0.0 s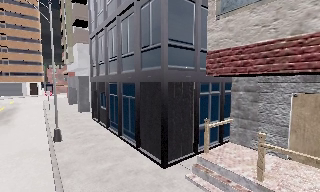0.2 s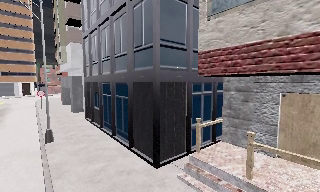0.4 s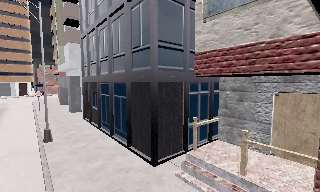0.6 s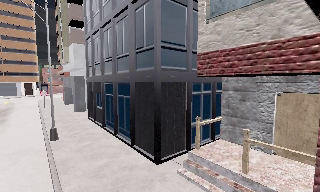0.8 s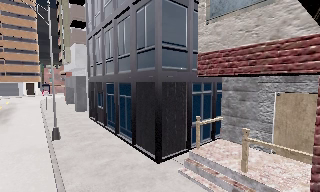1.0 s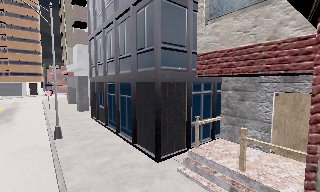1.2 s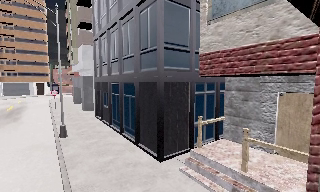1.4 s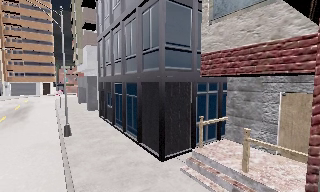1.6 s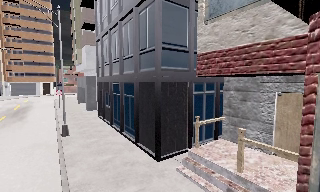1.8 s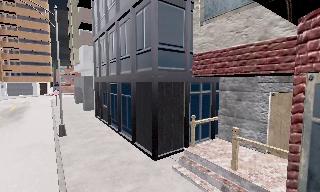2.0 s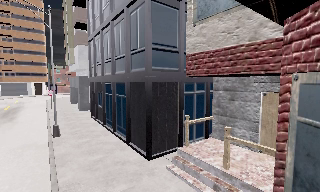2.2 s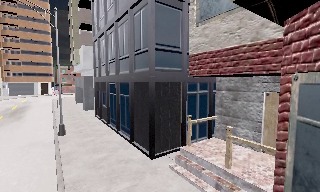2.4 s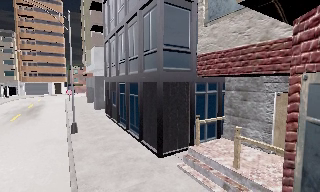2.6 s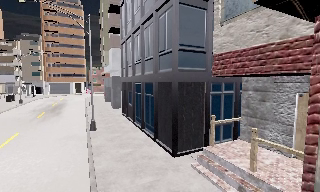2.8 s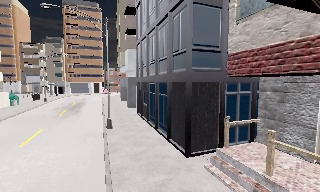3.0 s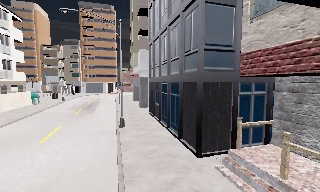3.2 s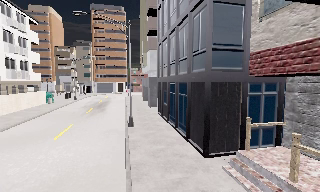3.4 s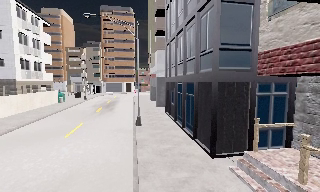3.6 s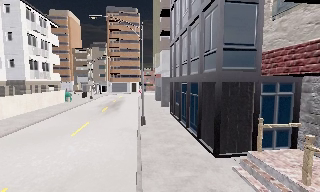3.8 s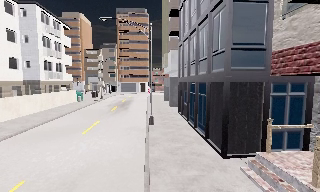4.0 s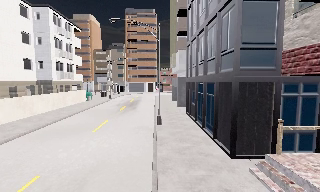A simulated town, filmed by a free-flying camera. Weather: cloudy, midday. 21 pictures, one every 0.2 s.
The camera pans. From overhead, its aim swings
counterclockwise.
The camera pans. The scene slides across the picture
to the right.
0.0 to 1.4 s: The camera travels backward, about 0.5 m, so what stands in front gets smaller.
1.4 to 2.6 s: The camera shifts only a little, or ends up much as it began.
2.6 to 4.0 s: The scene slides to the right, as the camera pans about 25 degrees to its left. It travels backward, about 0.5 m, so what stands in front gets smaller.
The film runs backward here.
